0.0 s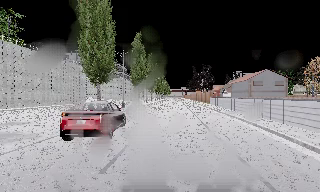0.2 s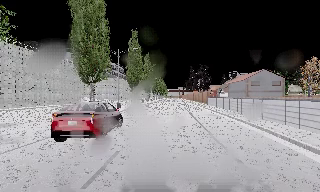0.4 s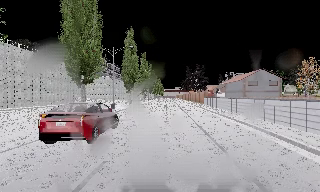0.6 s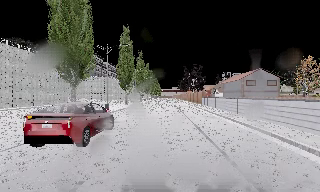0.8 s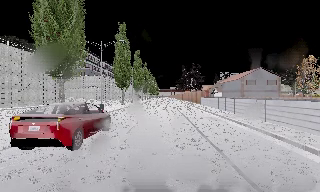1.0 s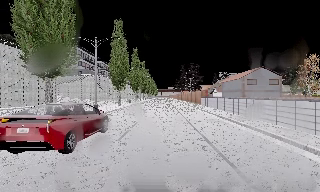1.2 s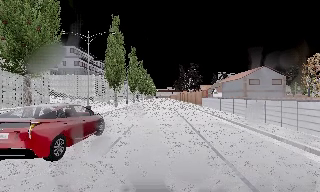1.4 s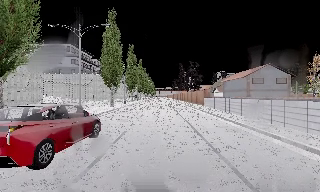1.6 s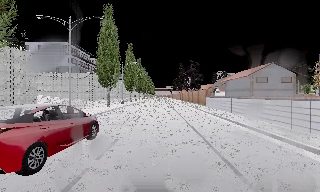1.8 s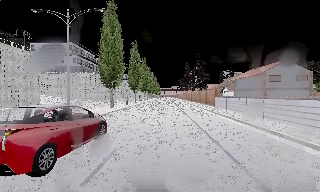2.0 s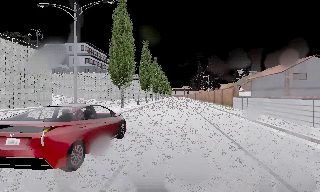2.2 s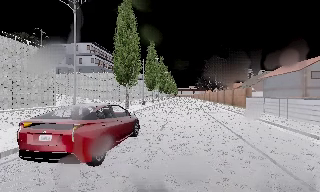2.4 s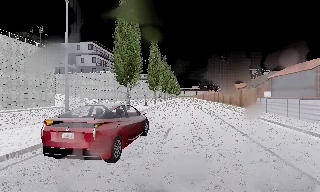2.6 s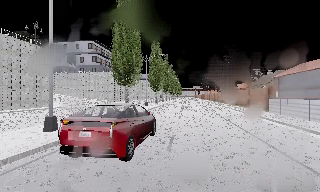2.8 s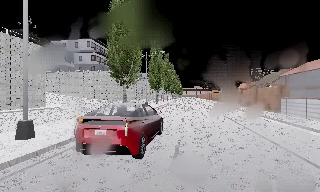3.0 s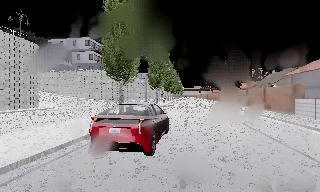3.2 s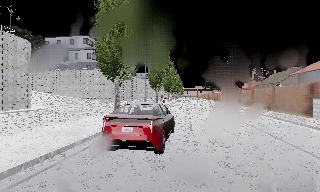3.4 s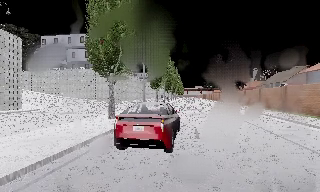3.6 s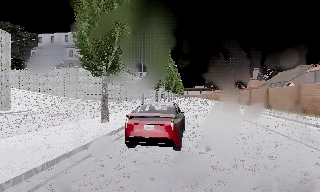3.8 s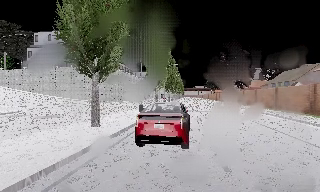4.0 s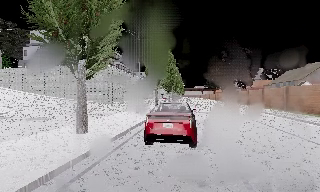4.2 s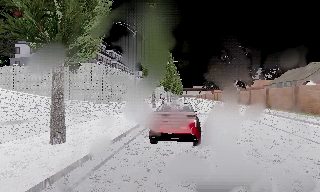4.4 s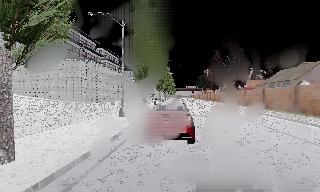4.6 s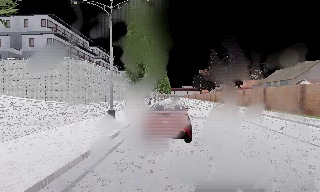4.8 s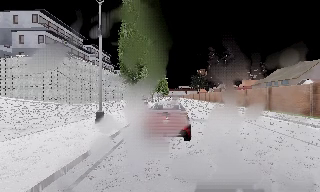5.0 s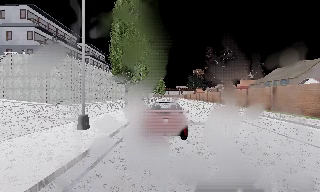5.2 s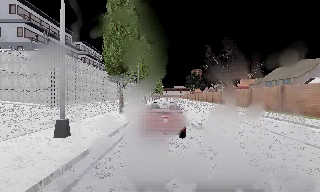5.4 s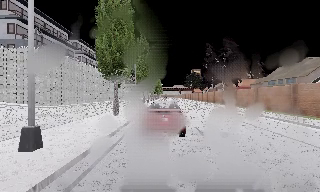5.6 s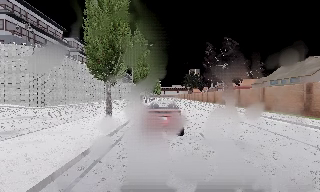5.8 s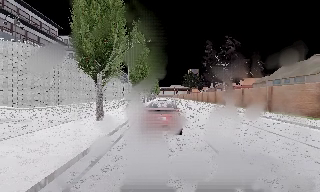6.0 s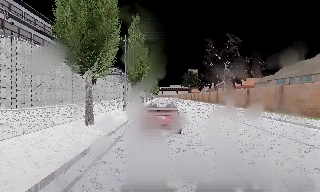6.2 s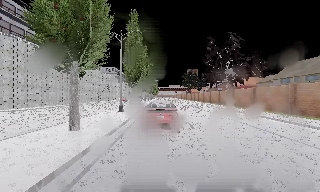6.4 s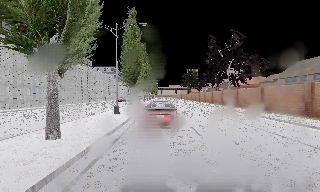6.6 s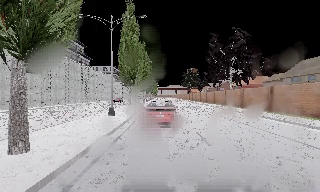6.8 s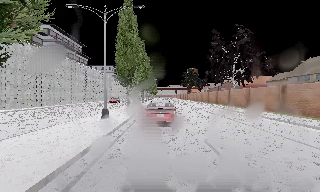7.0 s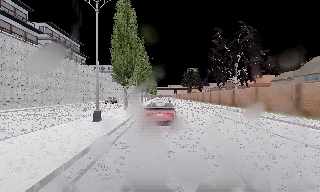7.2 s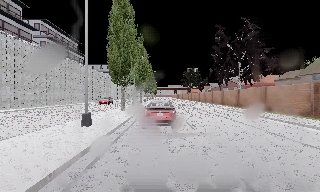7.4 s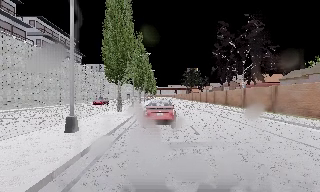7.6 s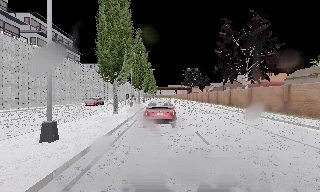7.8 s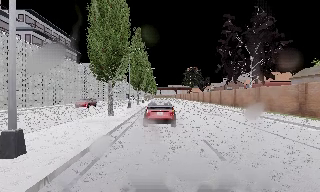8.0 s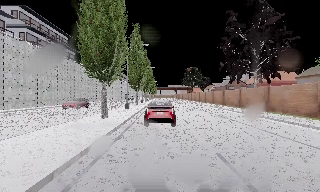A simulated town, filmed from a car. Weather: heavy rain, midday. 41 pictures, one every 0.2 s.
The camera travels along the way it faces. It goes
forward.
0.0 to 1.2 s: The camera travels forward, about 6 m, so what stands in front looms larger. It gains speed.
1.2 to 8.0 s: The camera travels forward, about 50 m, so what stands in front looms larger.
The film runs forward here.
